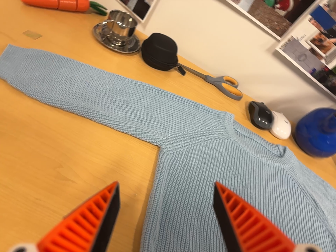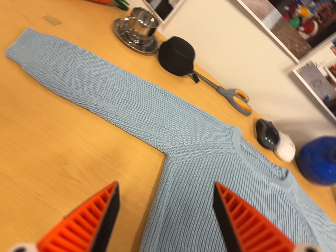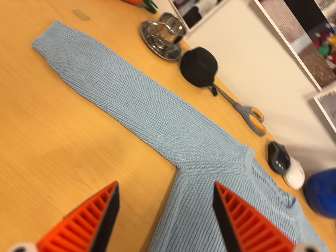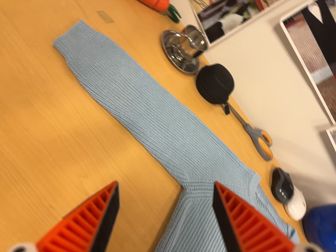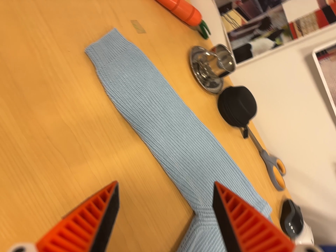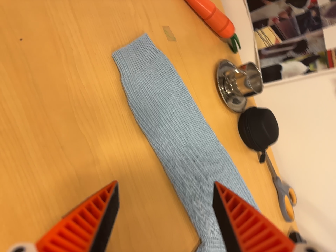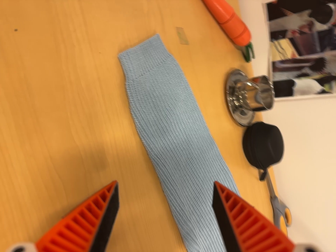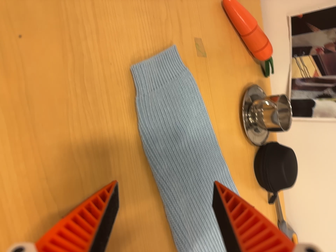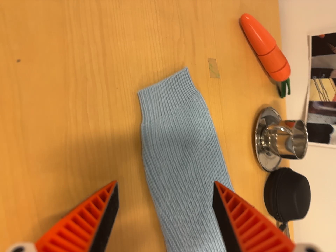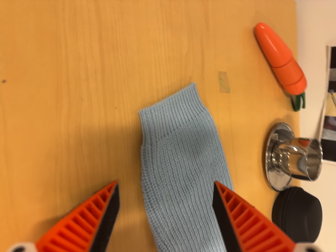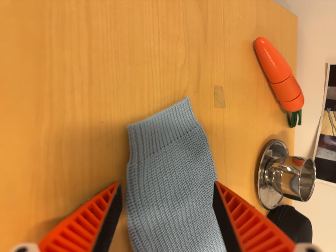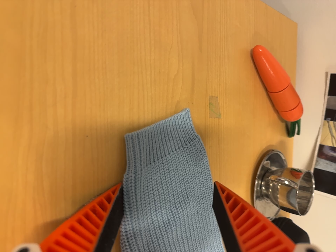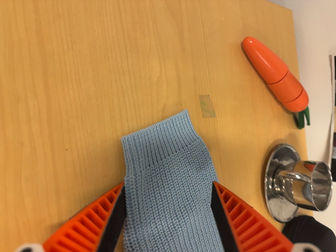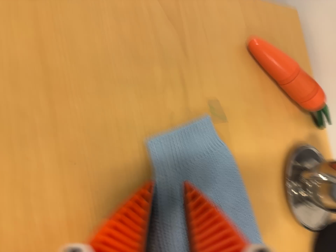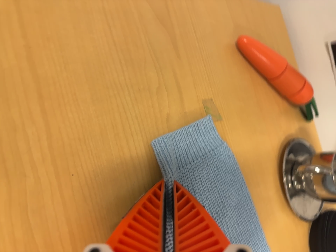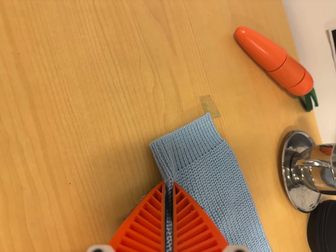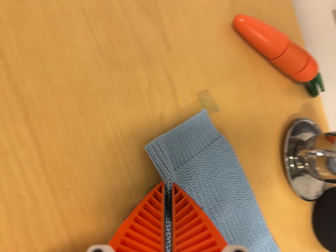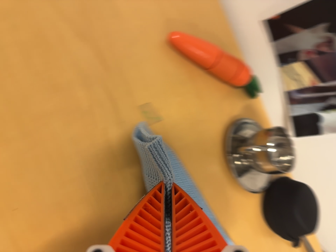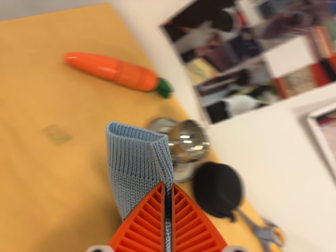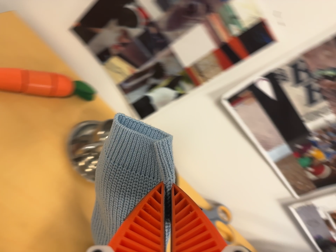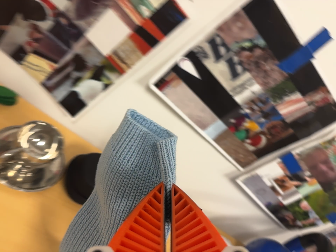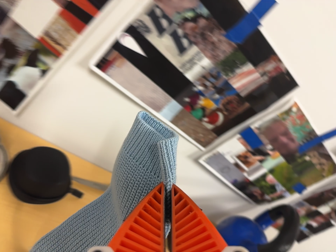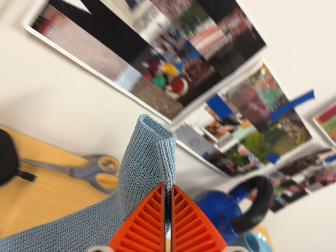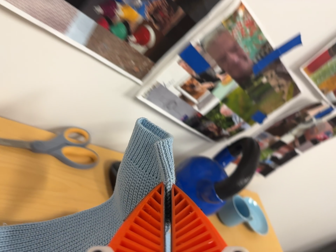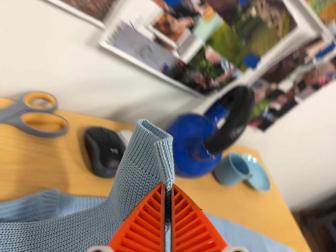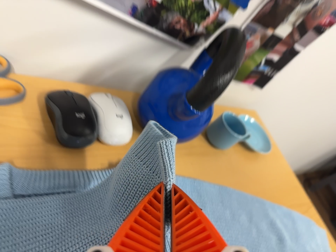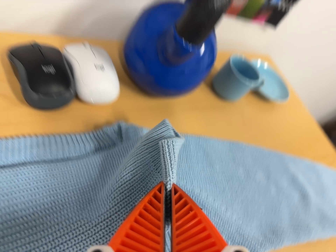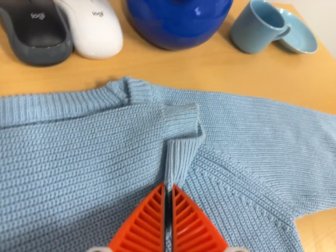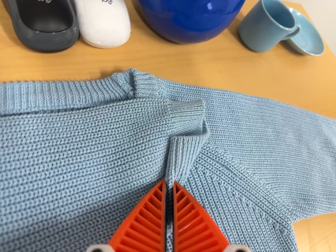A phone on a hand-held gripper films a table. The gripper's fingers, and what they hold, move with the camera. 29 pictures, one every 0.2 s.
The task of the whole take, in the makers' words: left arm across.
0.0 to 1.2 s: The camera travels toward the top of its view, to its left and forward, about 22 cm, so close, fixed things drift downward. It rolls about its line of sight by about 45 degrees, and the scene rotates clockwise.
1.2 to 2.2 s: The camera travels toward the top of its view and forward, about 14 cm, so close, fixed things drift downward. It rolls about its line of sight by about 15 degrees, and the scene rotates clockwise.
2.2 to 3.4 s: The camera travels to its right, about 8 cm, so close, fixed things drift to the left. It rolls about its line of sight by about 25 degrees, and the scene rotates counterclockwise.
3.4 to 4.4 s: The camera pans to its right by about 35 degrees. It travels to its right, about 28 cm, so close, fixed things drift to the left. Its aim tips toward the bottom of its view by about 10 degrees, and the scene shifts upward. It rolls about its line of sight by about 40 degrees, and the scene rotates counterclockwise.
4.4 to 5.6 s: The camera travels forward, to its right and toward the bottom of its view, about 32 cm. Its aim tips toward the bottom of its view by about 35 degrees, and the scene shifts upward. It rolls about its line of sight by about 20 degrees, and the scene rotates counterclockwise.
The film runs forward here.
